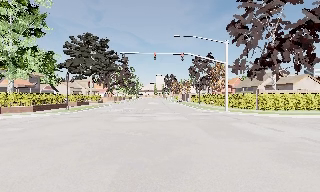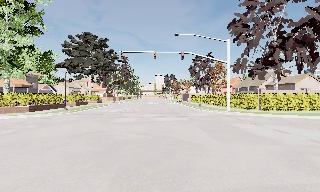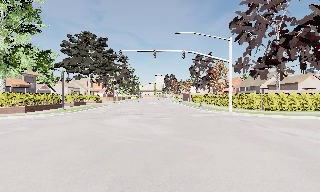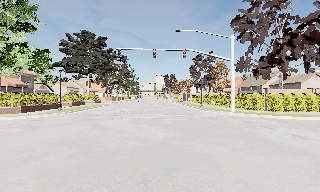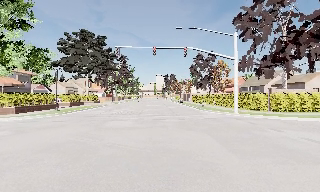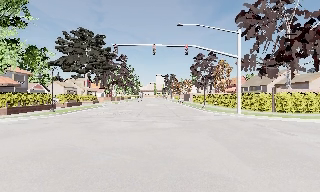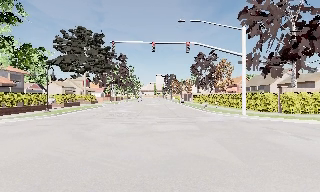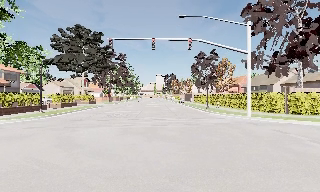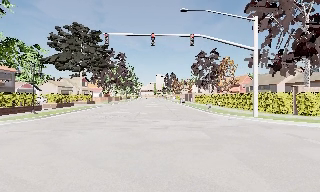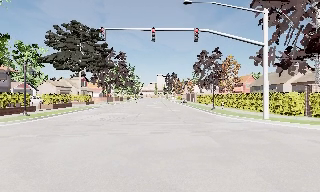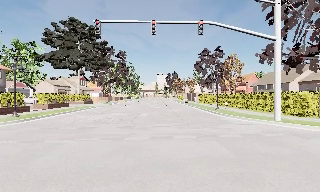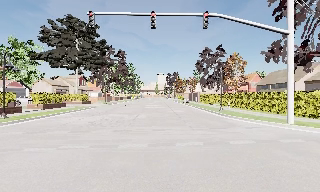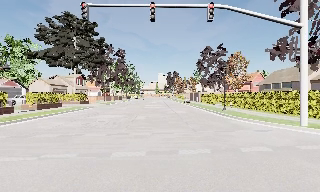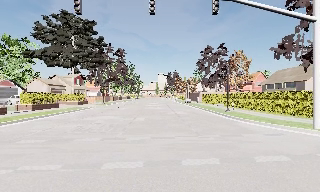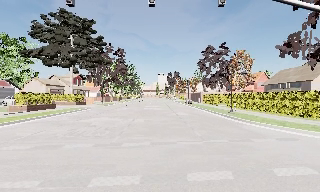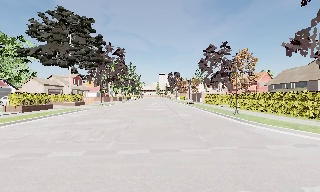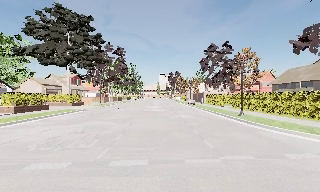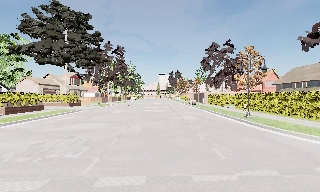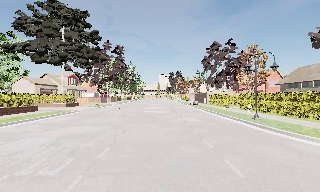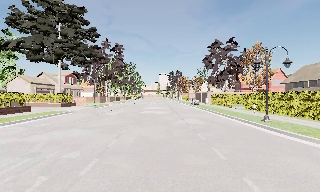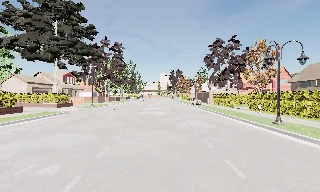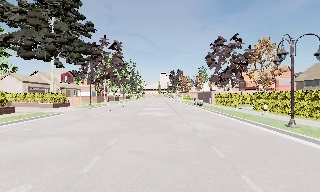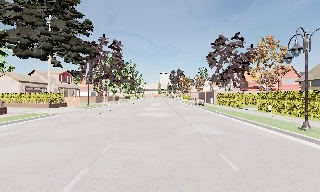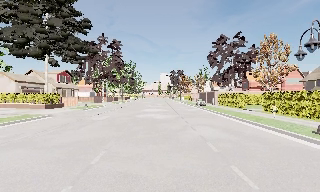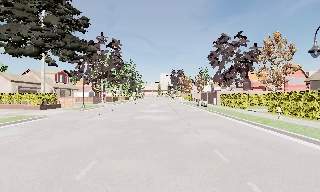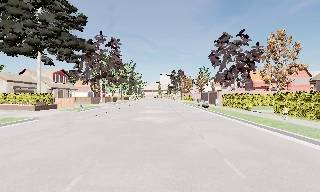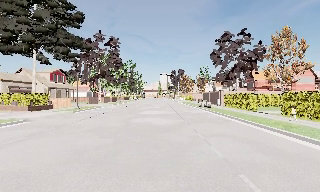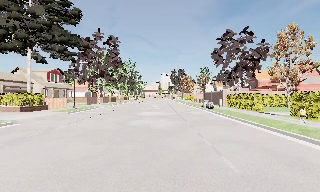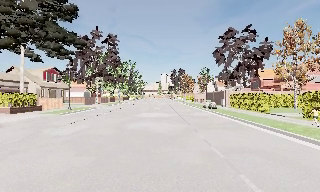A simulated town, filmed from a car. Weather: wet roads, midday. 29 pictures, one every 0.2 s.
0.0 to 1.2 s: The camera travels forward, about 3.5 m, so what stands in front looms larger. It gains speed.
1.2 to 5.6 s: The camera travels forward, about 20 m, so what stands in front looms larger.
The film runs forward here.
